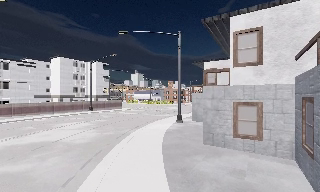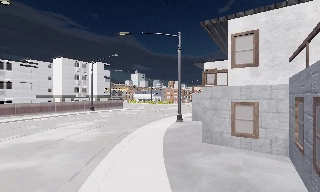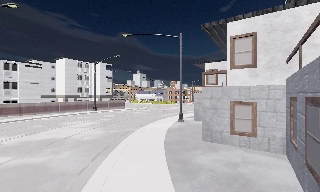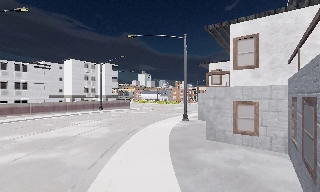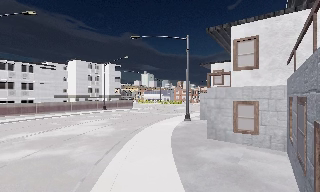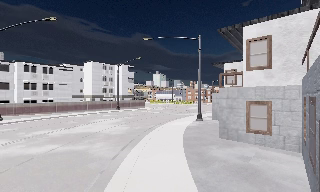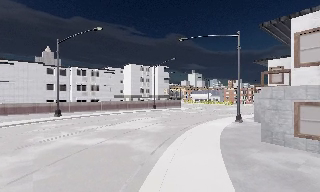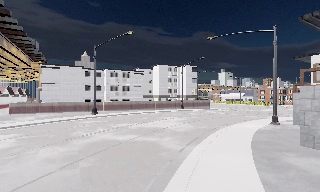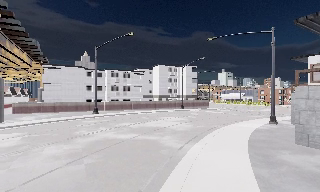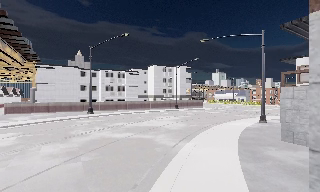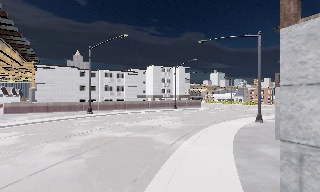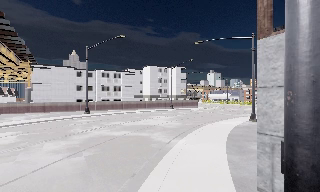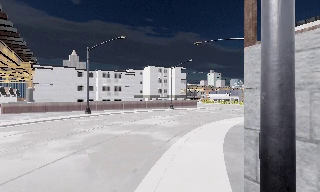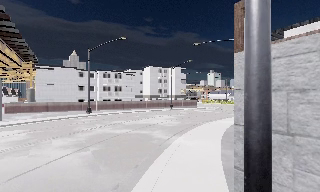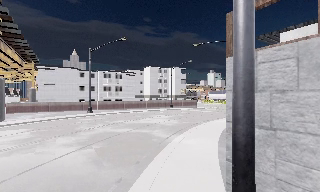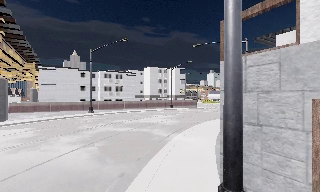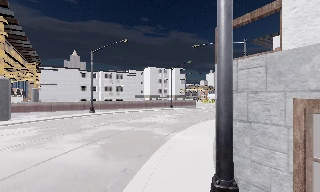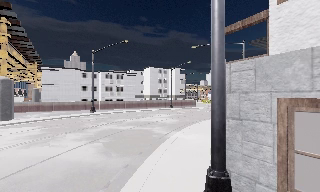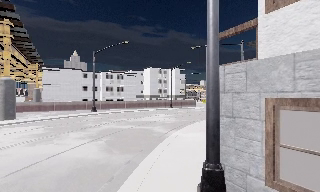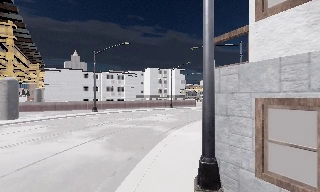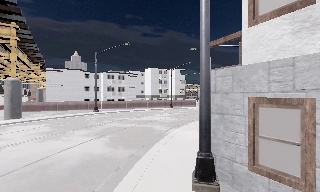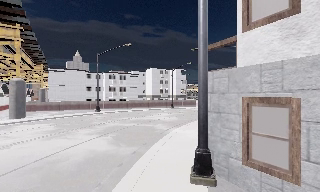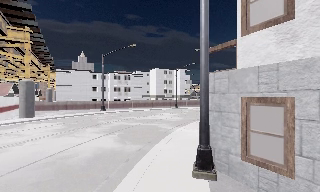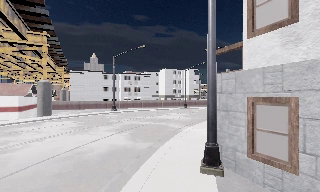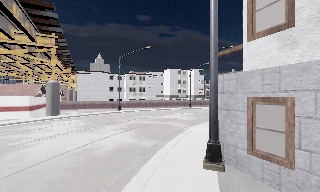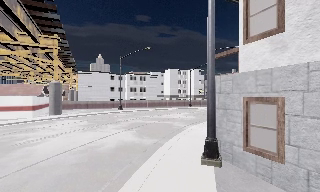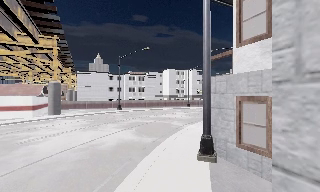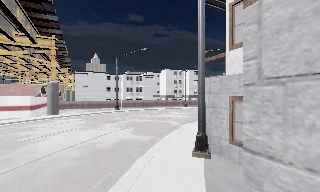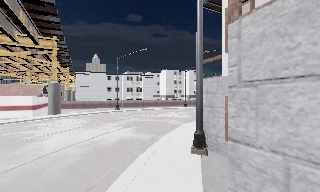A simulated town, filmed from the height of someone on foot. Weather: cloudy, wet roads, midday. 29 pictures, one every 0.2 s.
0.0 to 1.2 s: The camera pans to its left, which is counterclockwise from overhead, by about 20 degrees. It travels backward, about 2 m, so what stands in front gets smaller.
1.2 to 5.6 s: The camera pans to its left, which is counterclockwise from overhead, by about 10 degrees. It travels backward, about 8 m, so what stands in front gets smaller.
The film runs backward here.
